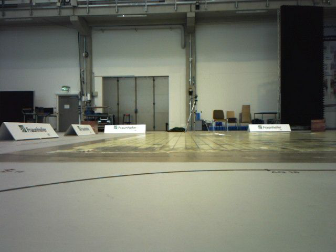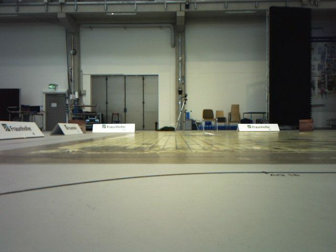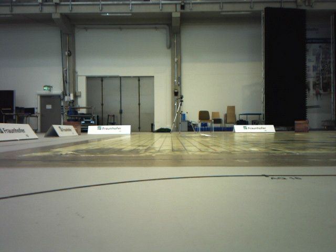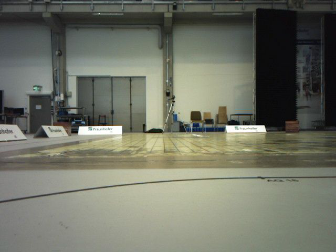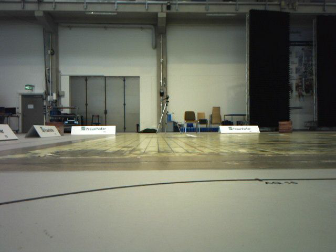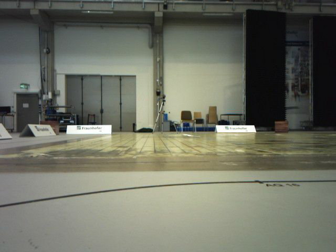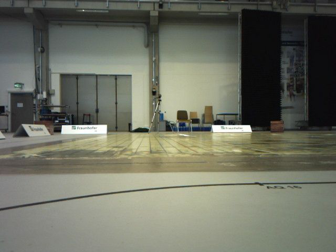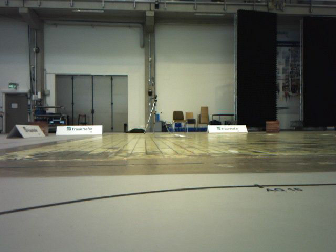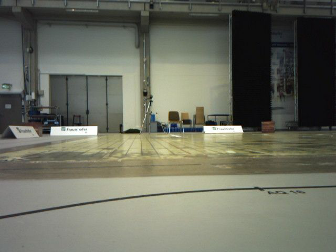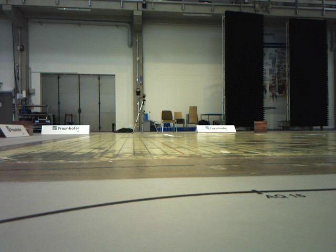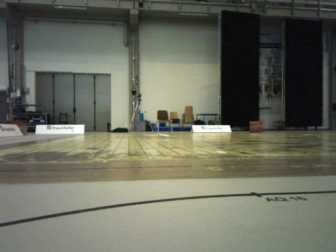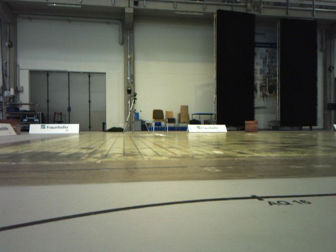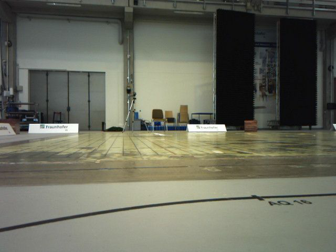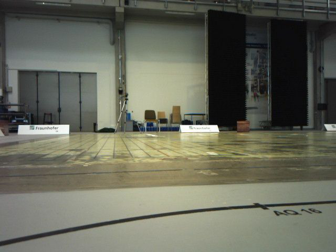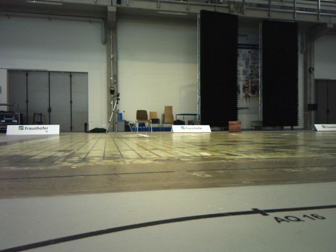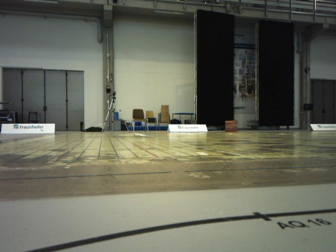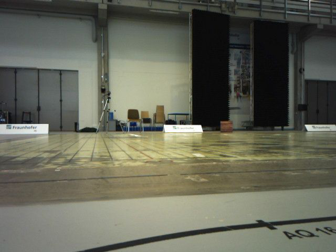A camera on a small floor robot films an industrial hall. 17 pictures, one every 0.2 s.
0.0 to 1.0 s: The camera travels forward, about 0.3 m, so what stands in front looms larger. It loses speed.
1.0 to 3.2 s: The scene slides to the left, as the camera pans about 10 degrees to its right. It travels forward, about 0.4 m, so what stands in front looms larger.
The film runs forward here.
